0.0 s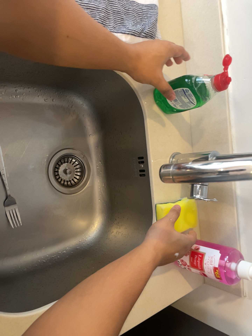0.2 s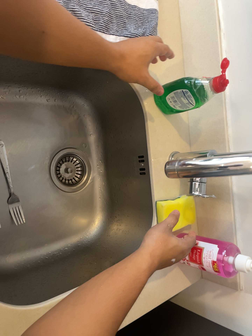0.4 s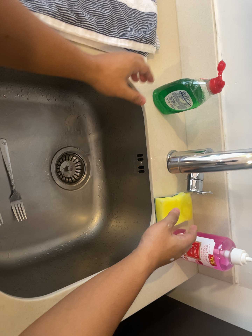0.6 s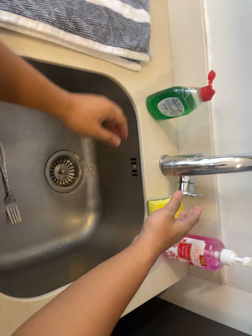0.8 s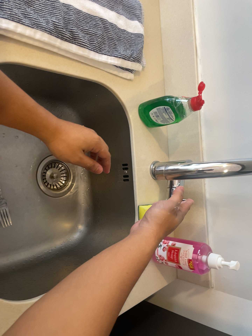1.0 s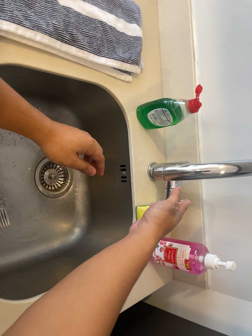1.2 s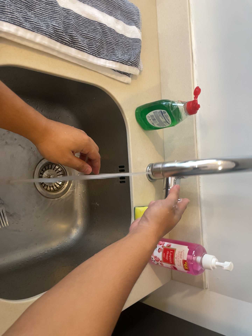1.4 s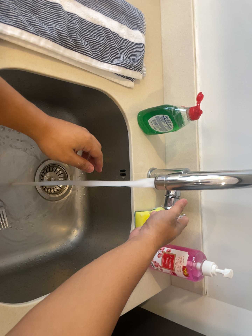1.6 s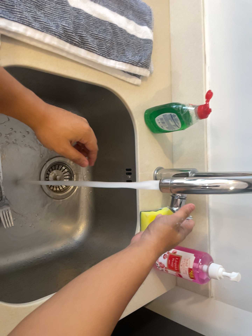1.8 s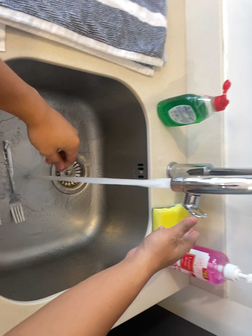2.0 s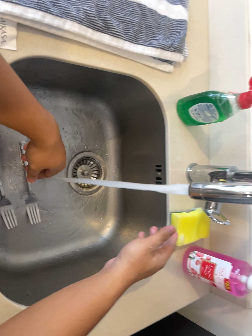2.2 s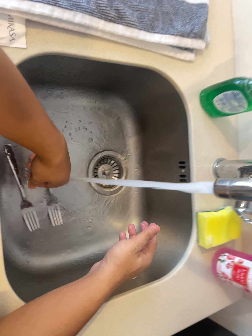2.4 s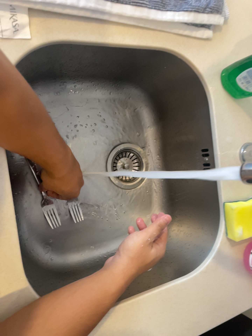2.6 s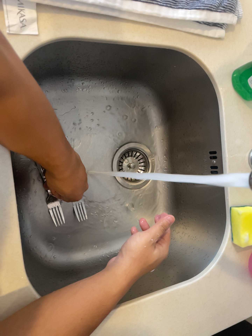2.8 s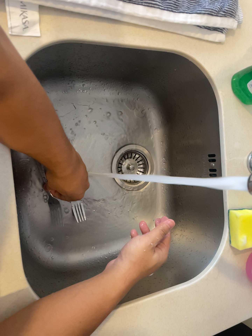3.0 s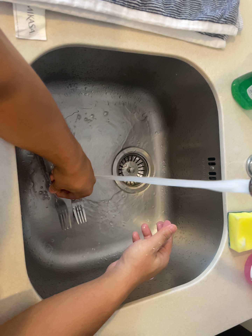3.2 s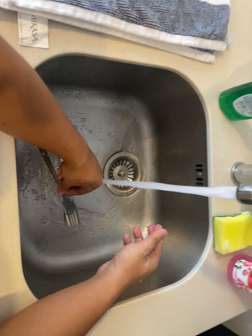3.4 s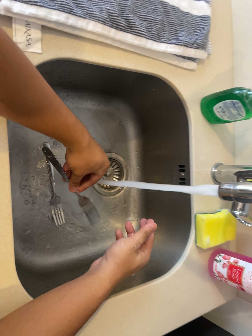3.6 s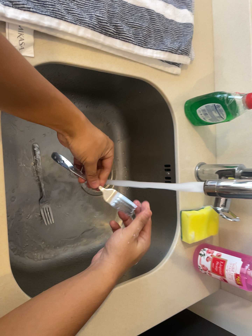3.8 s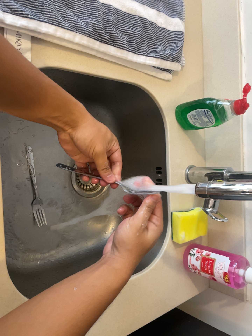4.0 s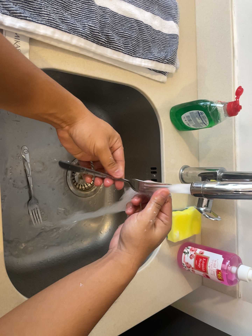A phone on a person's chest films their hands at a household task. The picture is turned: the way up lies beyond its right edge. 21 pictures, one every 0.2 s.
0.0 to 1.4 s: The camera travels backward and to its left, about 9 cm, so what stands in front gets smaller.
1.4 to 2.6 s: The scene slides to the right, as the camera pans about 25 degrees to its left. It travels forward, about 12 cm, so what stands in front looms larger.
2.6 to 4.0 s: The camera pans to its right by about 15 degrees. It travels backward and to its left, about 12 cm, so what stands in front gets smaller.
The film runs backward here.
